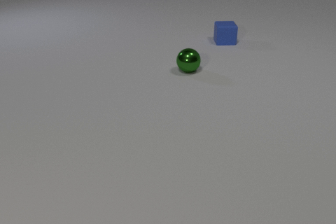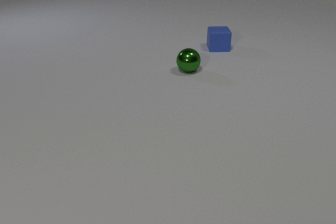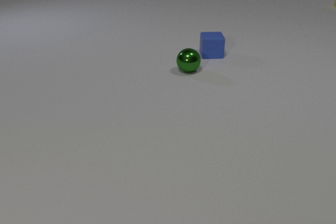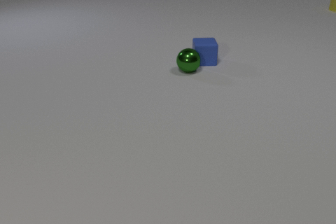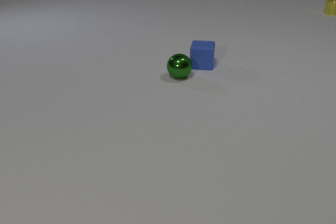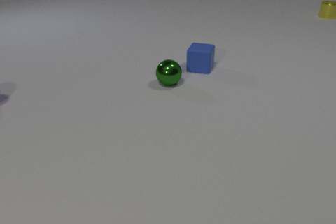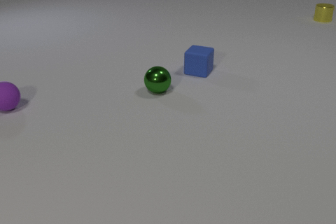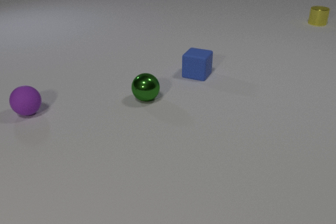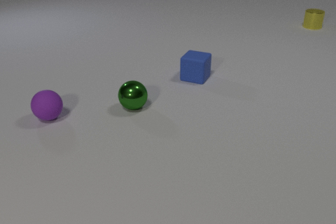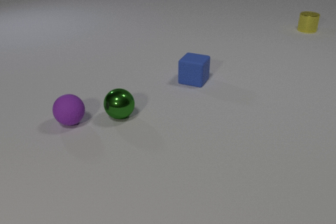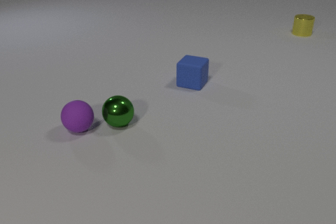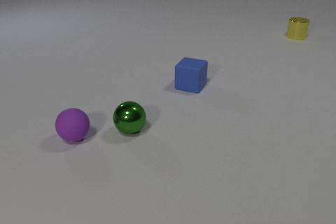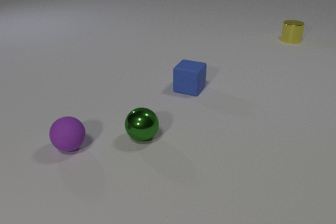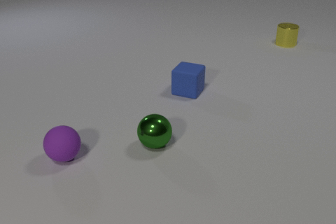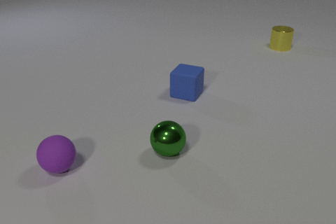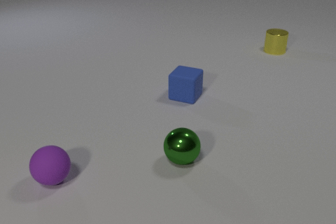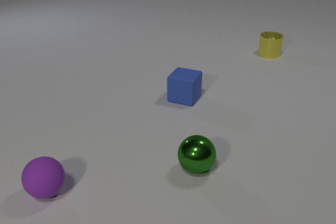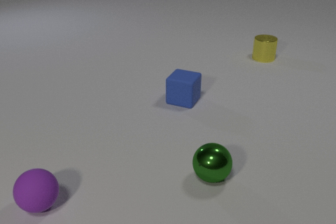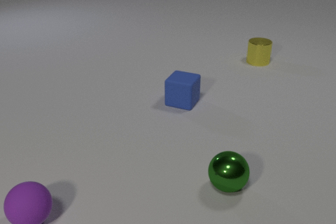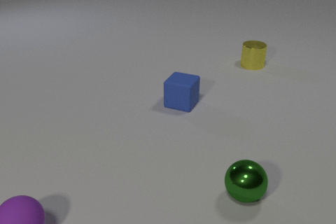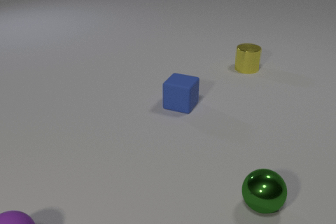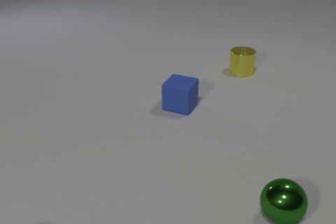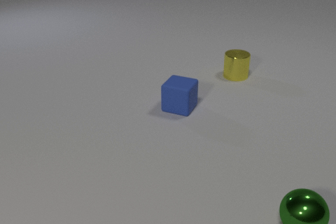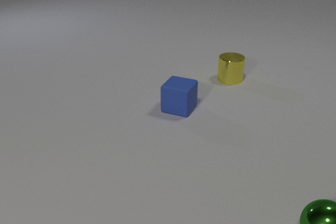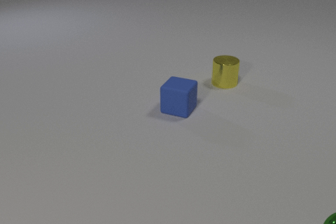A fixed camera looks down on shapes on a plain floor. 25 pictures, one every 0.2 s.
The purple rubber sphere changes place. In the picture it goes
toward the camera.
The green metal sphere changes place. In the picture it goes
toward the camera.
0.0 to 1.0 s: The blue rubber cube slides toward the camera, spins clockwise seen from above by about 15 degrees, its near face sliding to the left. The green metal sphere rolls toward the camera and to the left. The yellow metal cylinder comes in at the right edge, slides toward the camera. The blue rubber cube and the green metal sphere collide.
1.0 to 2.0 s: The blue rubber cube slides toward the camera. The green metal sphere rolls toward the camera and to the left. The yellow metal cylinder slides toward the camera. The purple rubber sphere rolls to the right and toward the camera. The green metal sphere and the purple rubber sphere collide.
2.0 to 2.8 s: The blue rubber cube slides toward the camera. The green metal sphere rolls toward the camera and to the right. The yellow metal cylinder slides toward the camera and to the left. The purple rubber sphere rolls toward the camera.
2.8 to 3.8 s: The blue rubber cube slides toward the camera. The green metal sphere rolls to the right and toward the camera. The yellow metal cylinder slides toward the camera and to the left. The purple rubber sphere rolls toward the camera and to the left.
3.8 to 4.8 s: The blue rubber cube slides toward the camera. The green metal sphere rolls to the right and toward the camera. The yellow metal cylinder slides toward the camera and to the left. The purple rubber sphere rolls toward the camera and to the left, leaves at the bottom edge.
What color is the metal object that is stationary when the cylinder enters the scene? green.
What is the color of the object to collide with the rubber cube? green.
How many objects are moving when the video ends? 2.
